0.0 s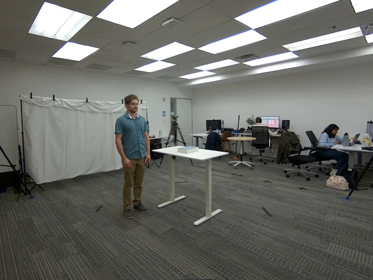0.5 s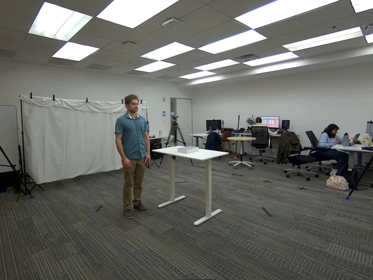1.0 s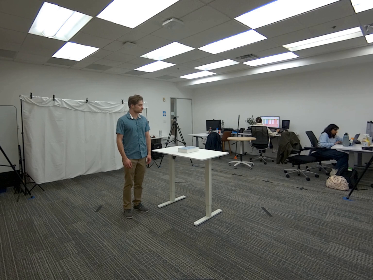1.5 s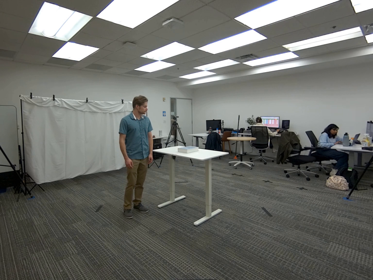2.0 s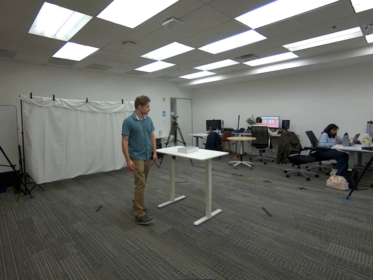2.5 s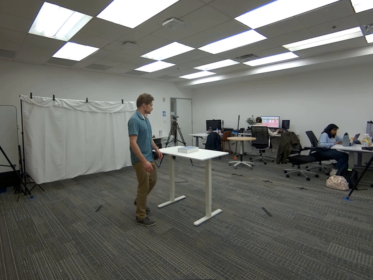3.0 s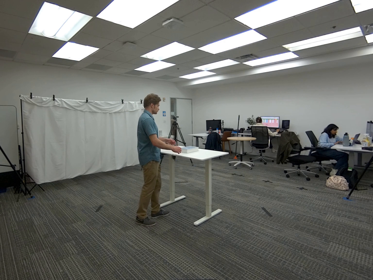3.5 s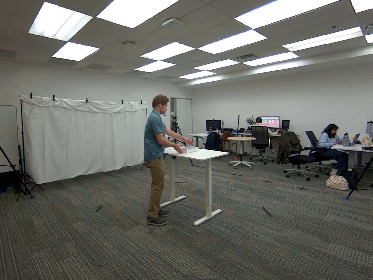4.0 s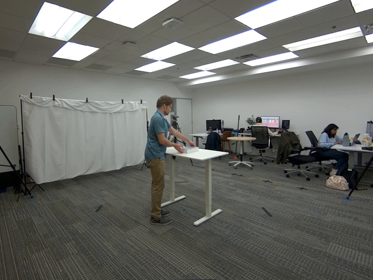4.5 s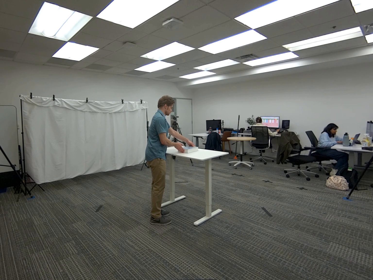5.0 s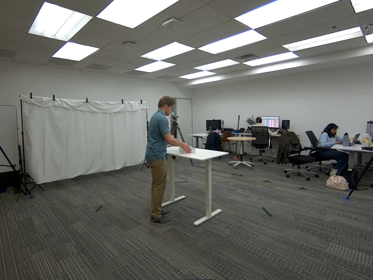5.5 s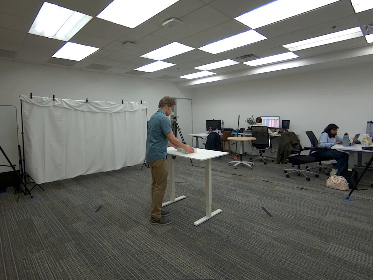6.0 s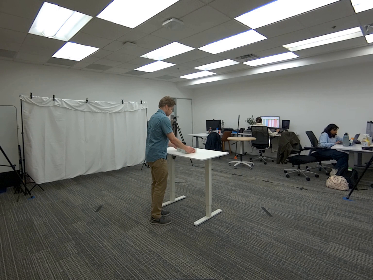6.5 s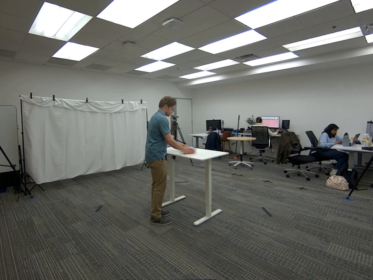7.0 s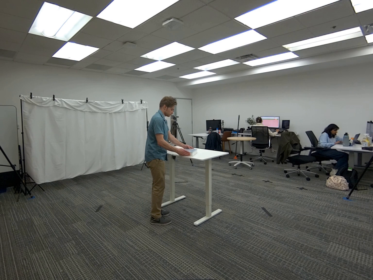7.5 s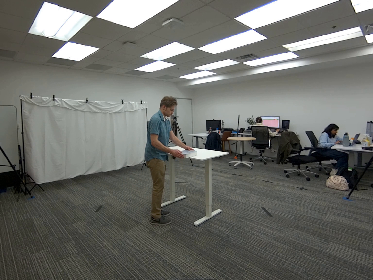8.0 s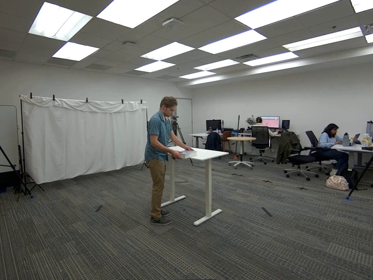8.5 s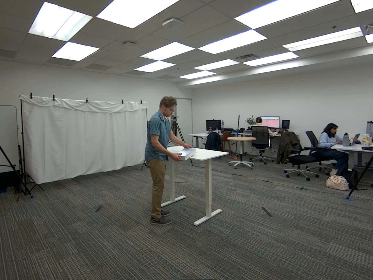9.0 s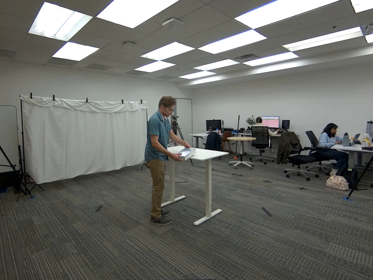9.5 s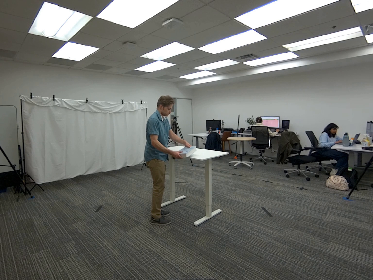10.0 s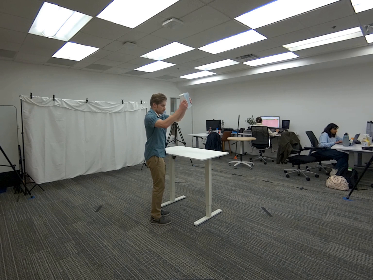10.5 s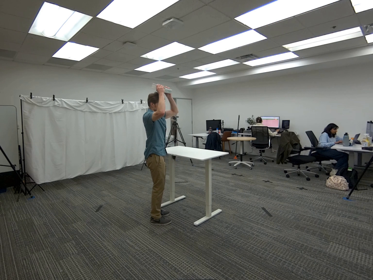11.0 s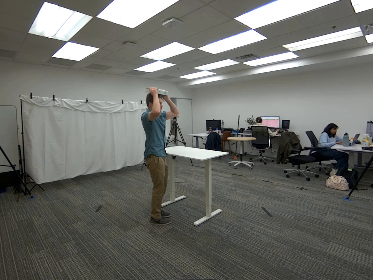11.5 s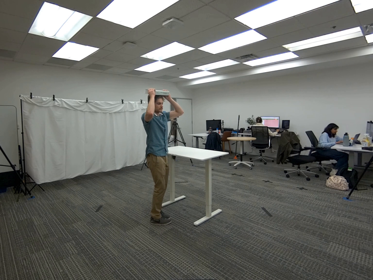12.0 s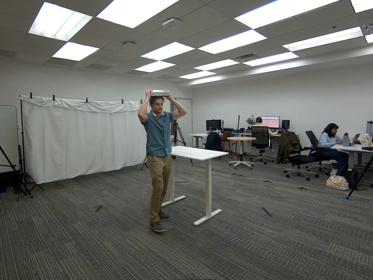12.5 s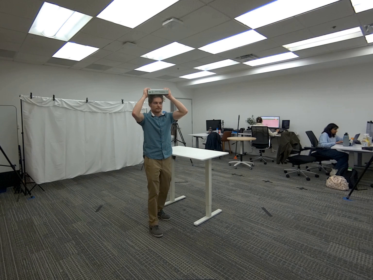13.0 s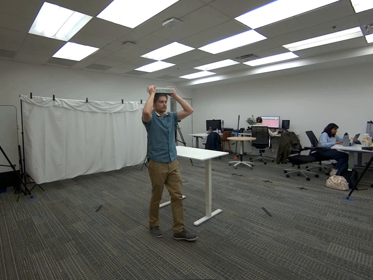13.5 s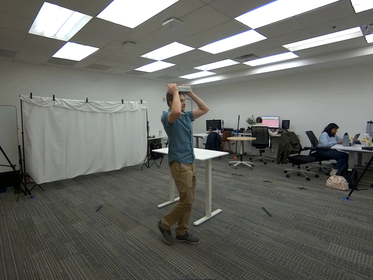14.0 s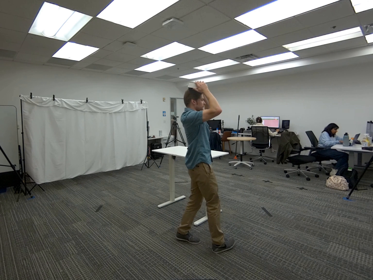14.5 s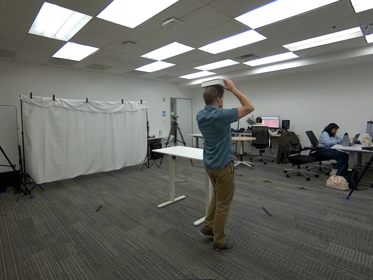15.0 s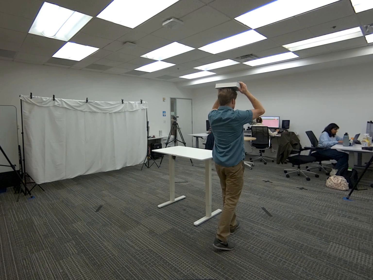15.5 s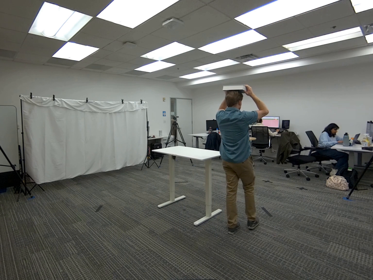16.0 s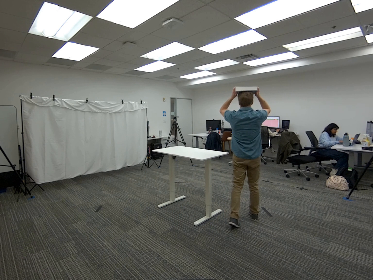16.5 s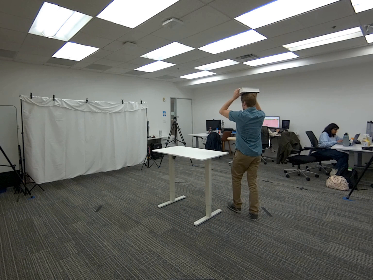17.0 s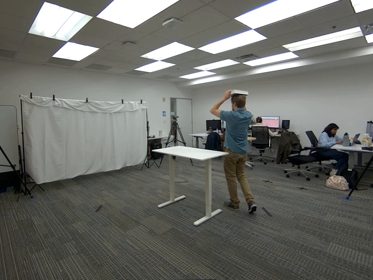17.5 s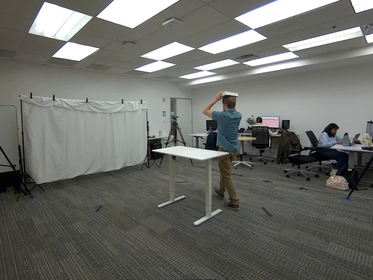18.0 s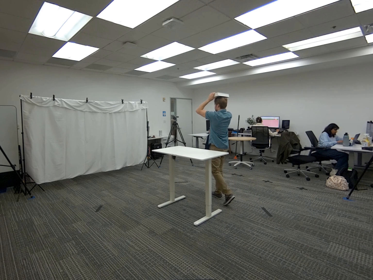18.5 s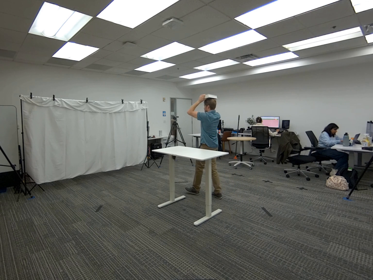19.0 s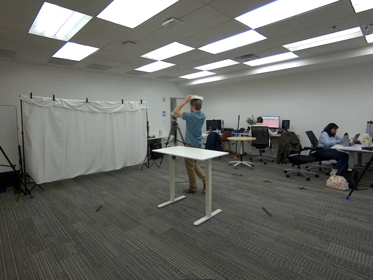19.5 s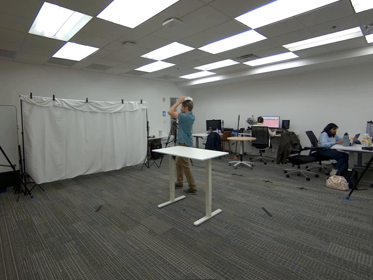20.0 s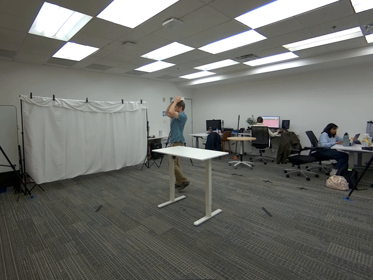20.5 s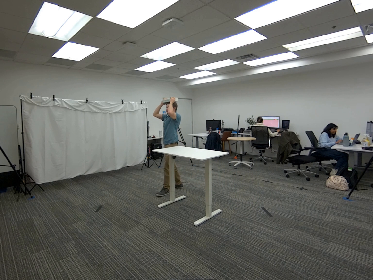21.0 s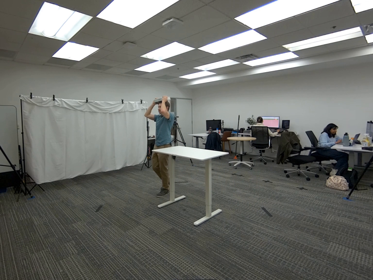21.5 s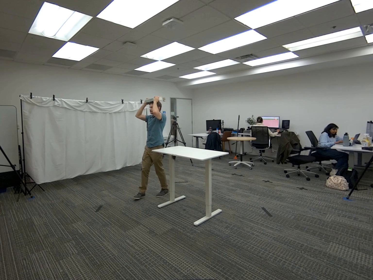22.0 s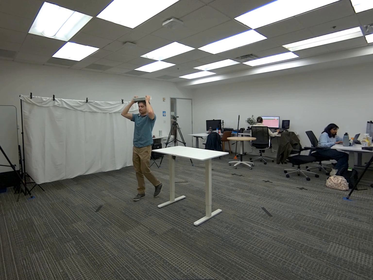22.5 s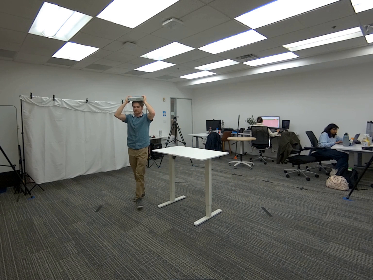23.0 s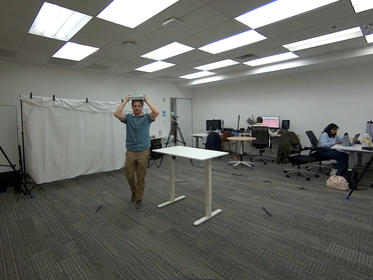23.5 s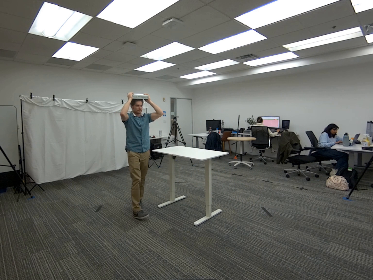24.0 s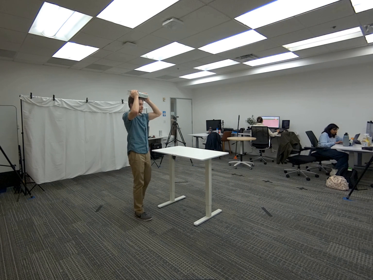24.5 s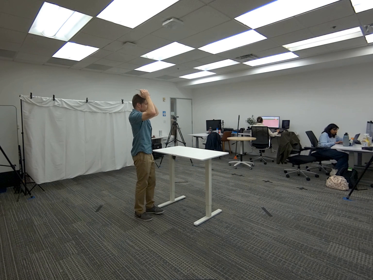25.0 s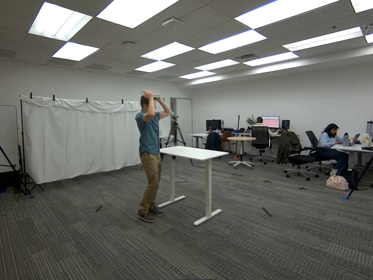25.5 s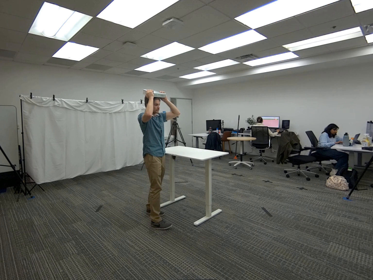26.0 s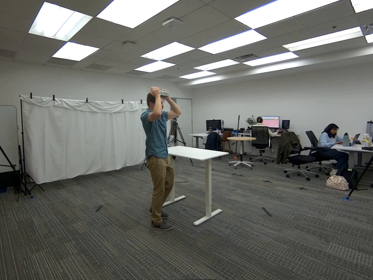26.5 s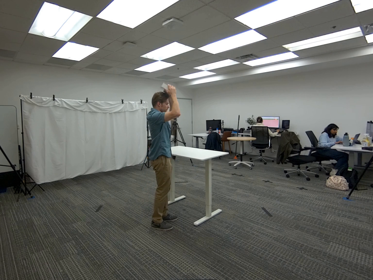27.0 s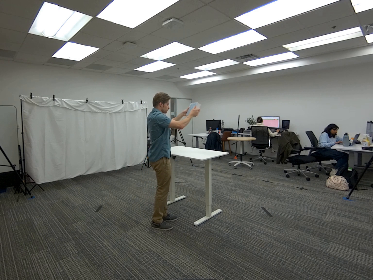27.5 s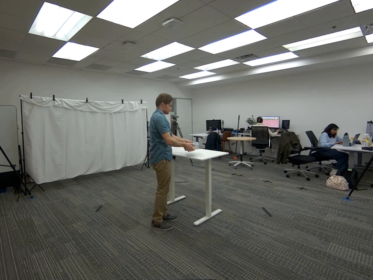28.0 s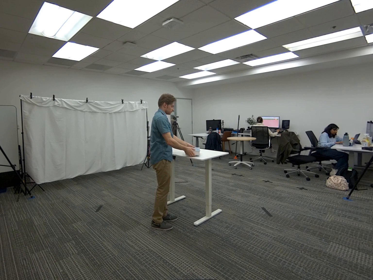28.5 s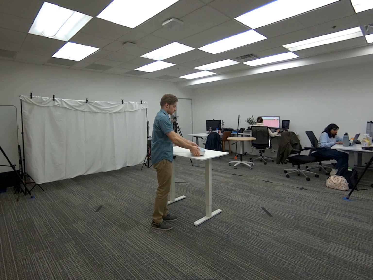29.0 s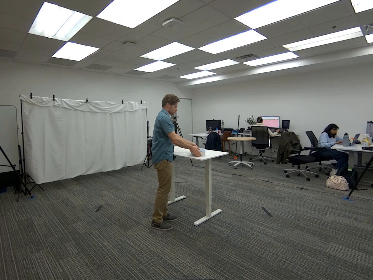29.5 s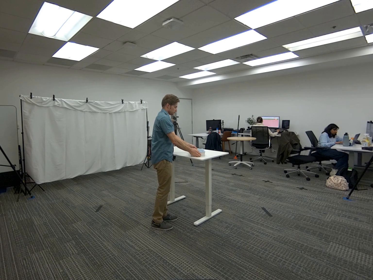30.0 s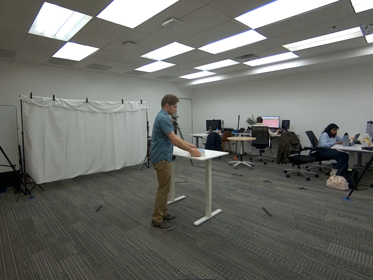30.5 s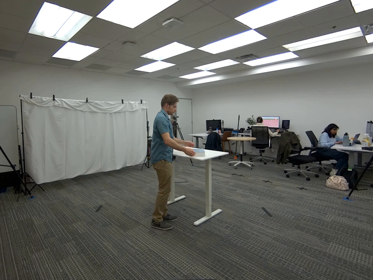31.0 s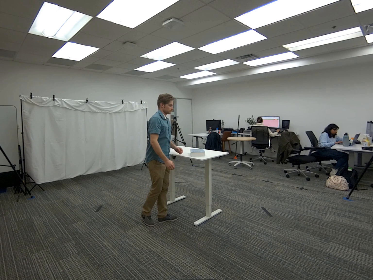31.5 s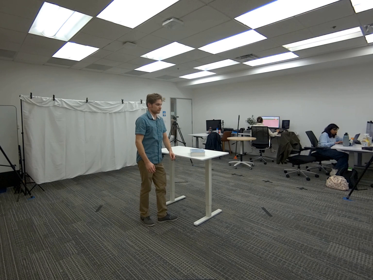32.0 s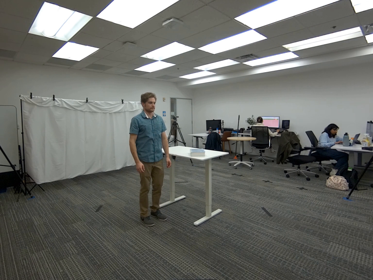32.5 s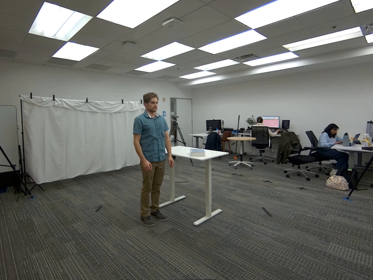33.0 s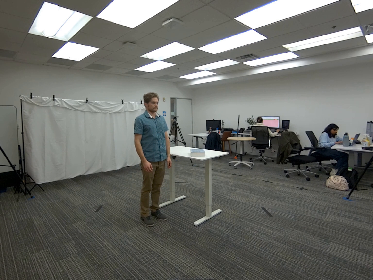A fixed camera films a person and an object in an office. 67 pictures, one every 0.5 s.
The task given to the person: Walk to the light blue book on the white desk. Pick it up with both hands, place it carefully on your head while holding it, walk around, and then return the book to the white desk.
